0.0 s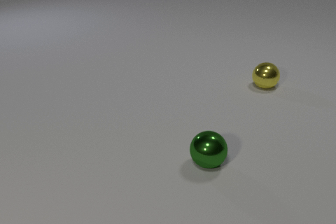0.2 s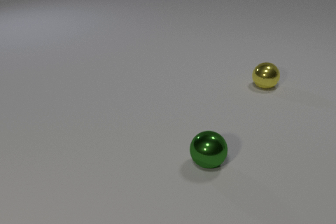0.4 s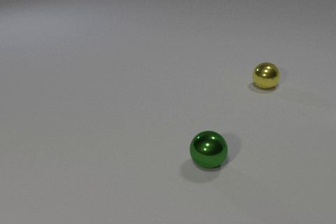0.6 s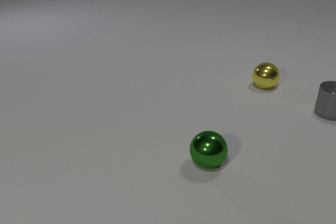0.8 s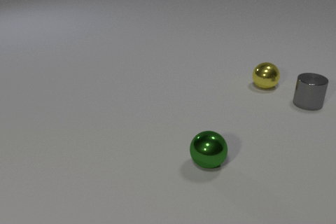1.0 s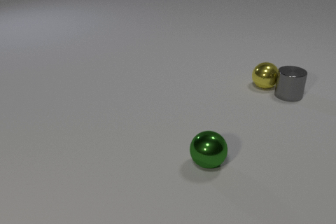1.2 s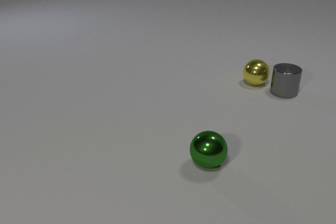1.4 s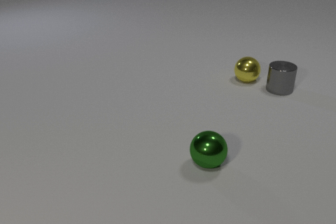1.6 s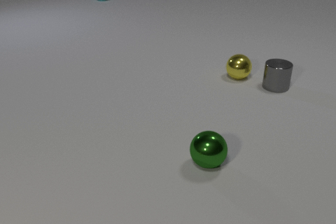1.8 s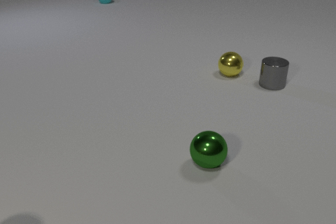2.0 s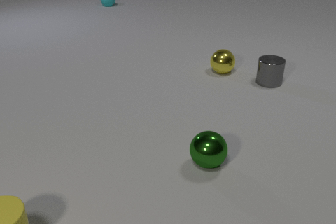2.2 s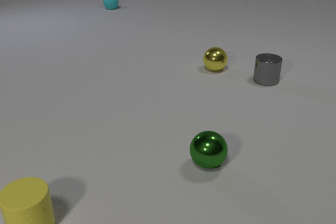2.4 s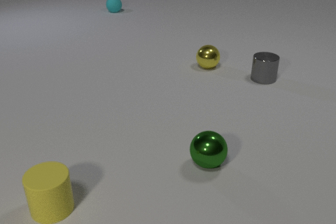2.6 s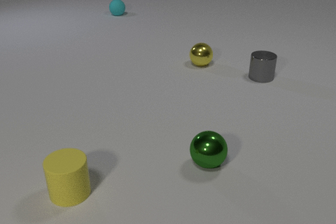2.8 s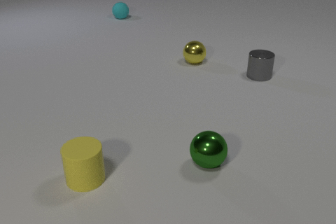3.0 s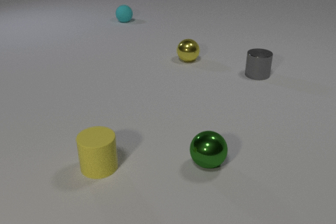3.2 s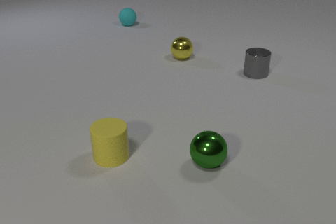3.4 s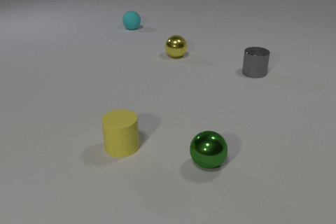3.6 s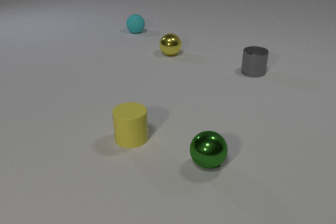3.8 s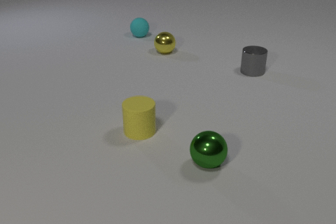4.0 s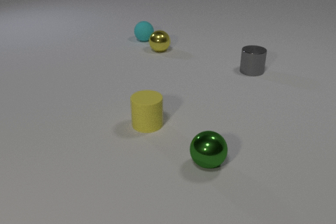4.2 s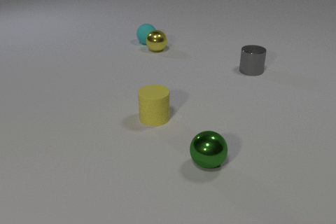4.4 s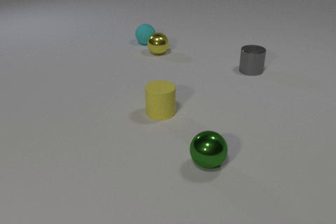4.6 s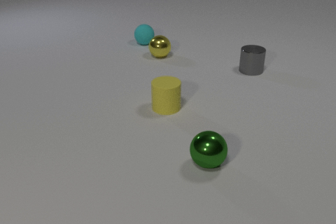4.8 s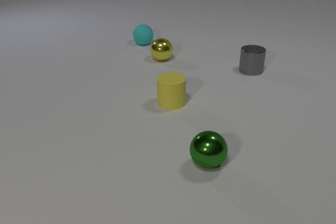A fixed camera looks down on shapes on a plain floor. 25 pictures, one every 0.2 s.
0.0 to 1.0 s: The gray metal cylinder comes in at the right edge, slides to the left and away from the camera. The gray metal cylinder and the yellow metal sphere collide.
1.0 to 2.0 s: The gray metal cylinder slides away from the camera and to the left. The yellow metal sphere rolls to the left and away from the camera. The cyan rubber sphere comes in at the top edge, rolls toward the camera. The yellow rubber cylinder comes in at the bottom edge, slides to the right and away from the camera.
2.0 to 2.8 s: The gray metal cylinder slides away from the camera and to the left. The yellow metal sphere rolls to the left and away from the camera. The cyan rubber sphere rolls toward the camera. The yellow rubber cylinder slides to the right and away from the camera.
2.8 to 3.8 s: The gray metal cylinder slides away from the camera and to the left. The yellow metal sphere rolls to the left and away from the camera. The cyan rubber sphere rolls toward the camera. The yellow rubber cylinder slides away from the camera and to the right.
3.8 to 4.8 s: The yellow metal sphere rolls toward the camera. The cyan rubber sphere rolls toward the camera. The yellow rubber cylinder slides away from the camera and to the right. The yellow metal sphere and the cyan rubber sphere collide.
How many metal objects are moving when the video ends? 1.
What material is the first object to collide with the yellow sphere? metal.
What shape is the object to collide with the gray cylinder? sphere.
